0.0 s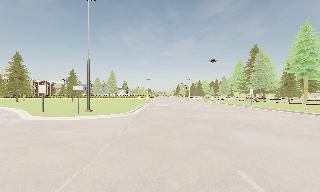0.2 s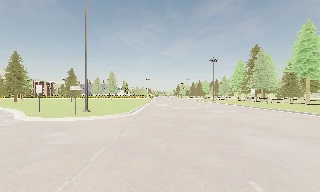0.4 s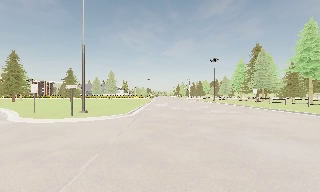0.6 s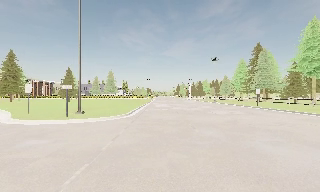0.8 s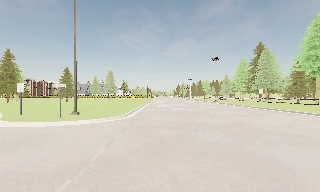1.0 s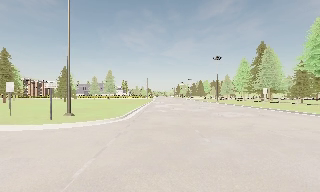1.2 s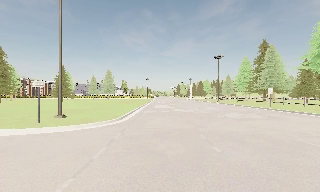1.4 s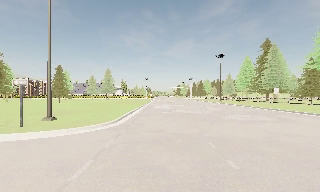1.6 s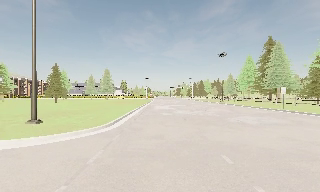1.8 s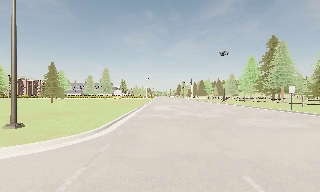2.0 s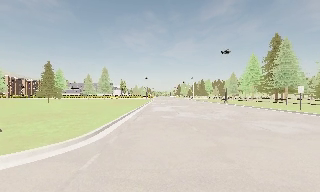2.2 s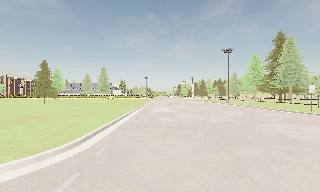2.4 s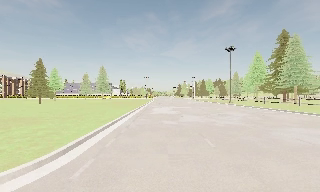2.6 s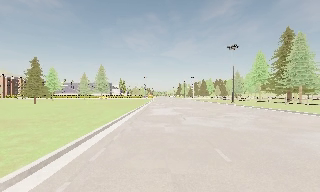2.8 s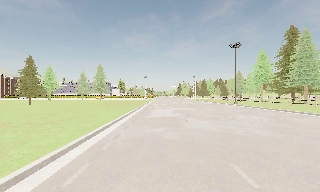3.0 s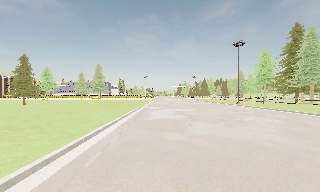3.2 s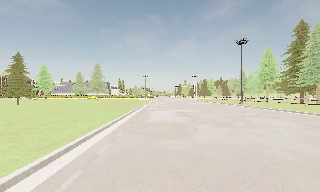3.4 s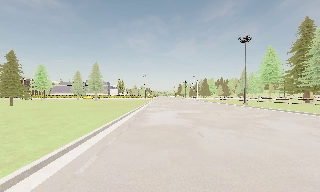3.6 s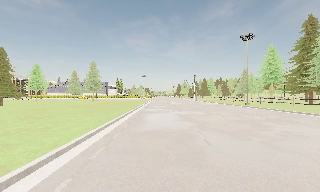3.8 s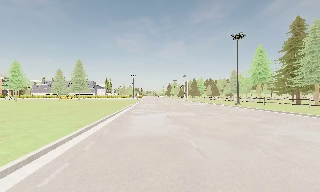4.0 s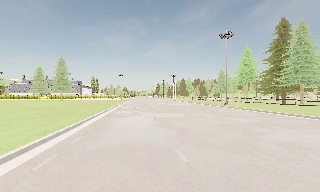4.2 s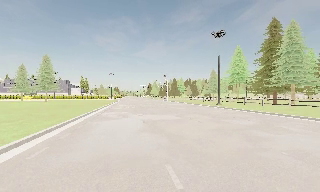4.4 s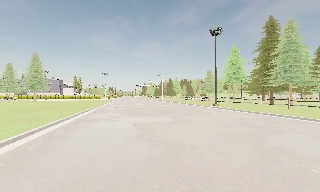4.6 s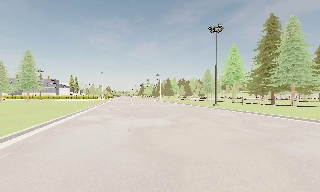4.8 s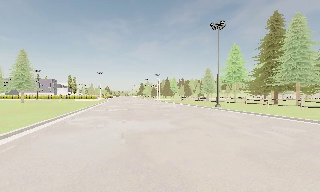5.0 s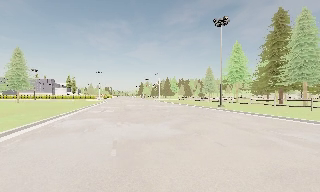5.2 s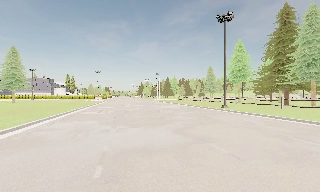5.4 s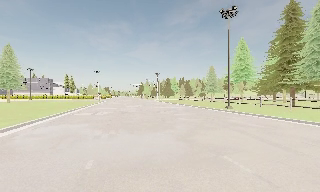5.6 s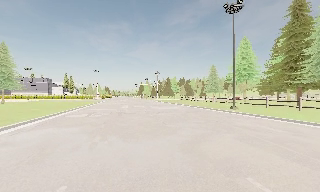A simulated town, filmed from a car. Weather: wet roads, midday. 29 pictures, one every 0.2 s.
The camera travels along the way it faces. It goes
forward.
0.0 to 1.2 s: The camera travels forward, about 4.5 m, so what stands in front looms larger. It gains speed.
1.2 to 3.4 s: The camera travels forward, about 13 m, so what stands in front looms larger.
3.4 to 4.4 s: The scene slides to the left, as the camera pans about 10 degrees to its right. It travels forward, about 6 m, so what stands in front looms larger.
4.4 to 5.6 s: The camera travels forward, about 7 m, so what stands in front looms larger.
The film runs forward here.
